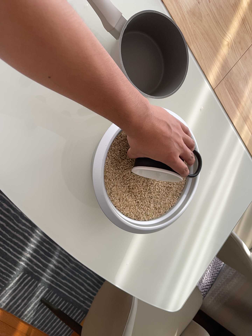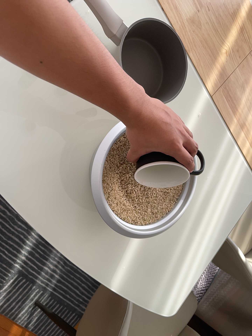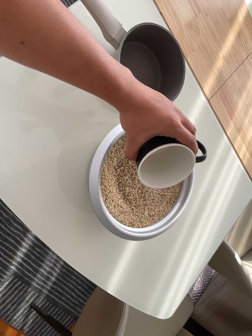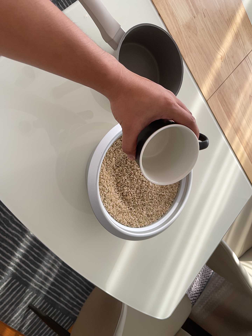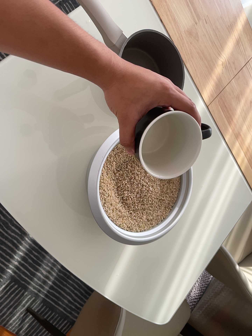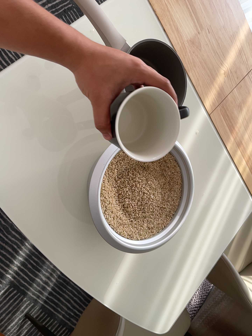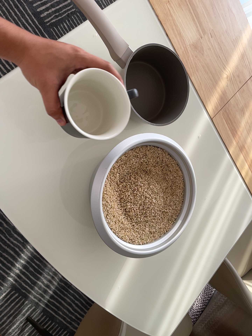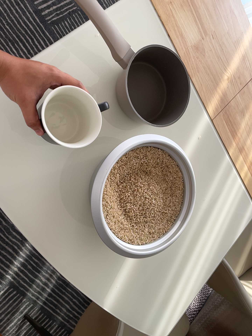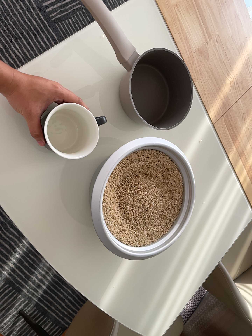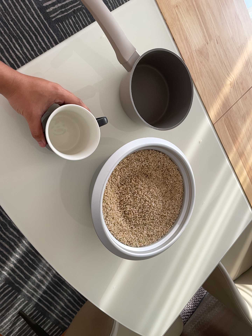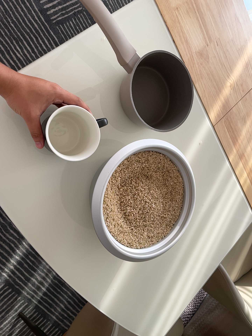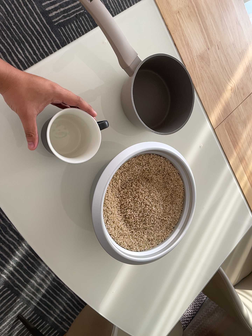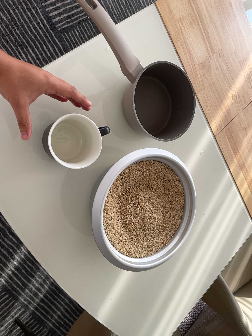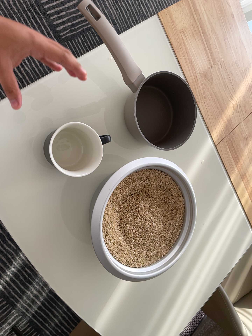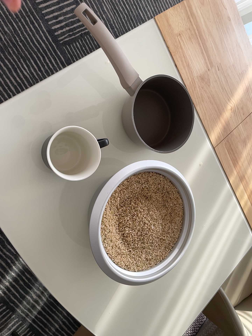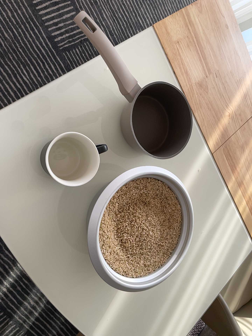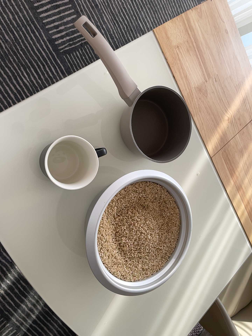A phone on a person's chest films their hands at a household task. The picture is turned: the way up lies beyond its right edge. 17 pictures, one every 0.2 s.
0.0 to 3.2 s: The camera's aim tips toward the top of its view by about 10 degrees, and the scene shifts downward. It rolls about its line of sight by about 10 degrees, and the scene rotates clockwise.
The film runs backward here.
